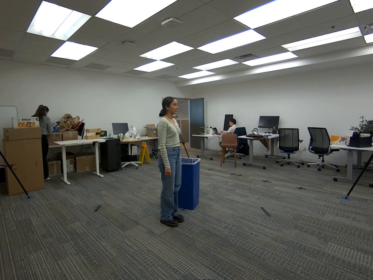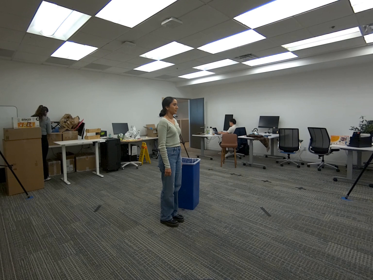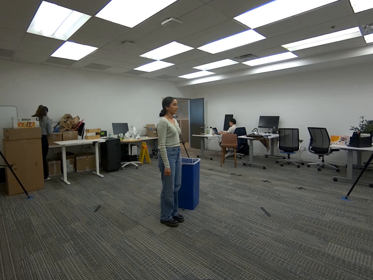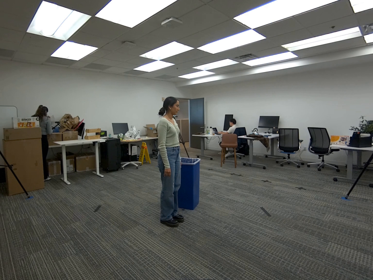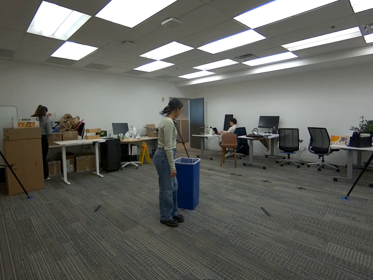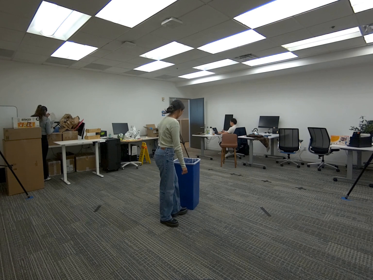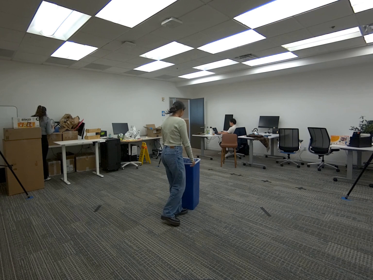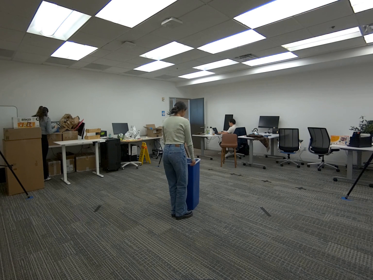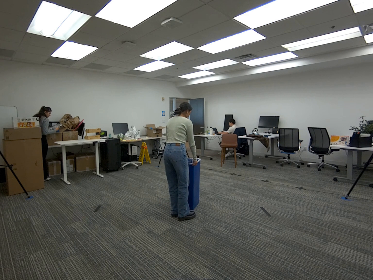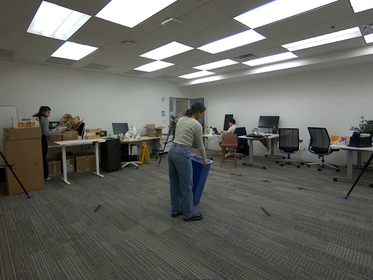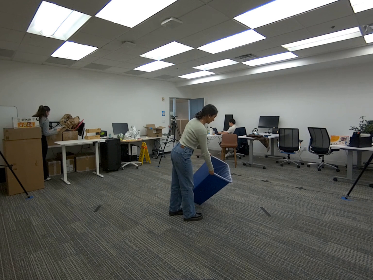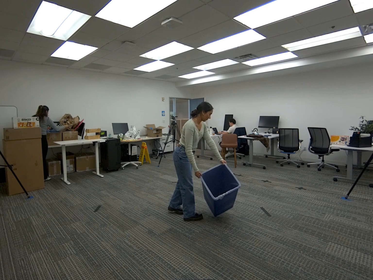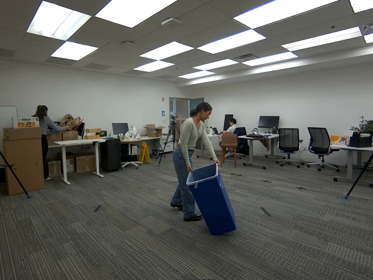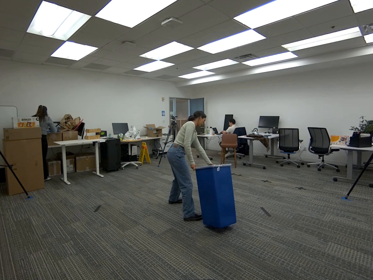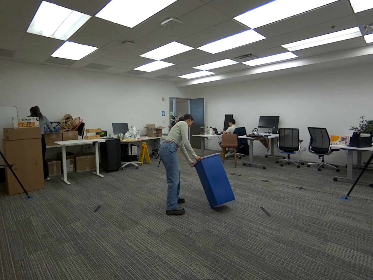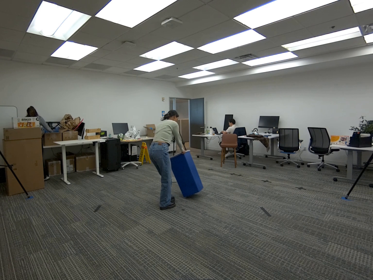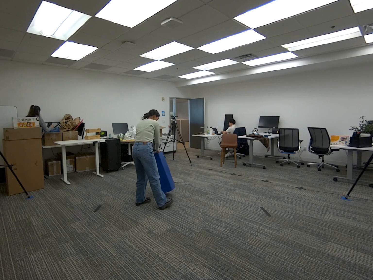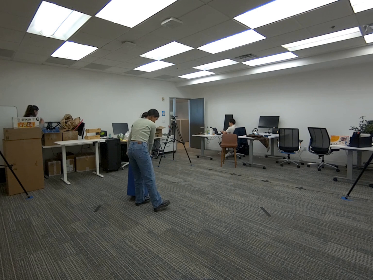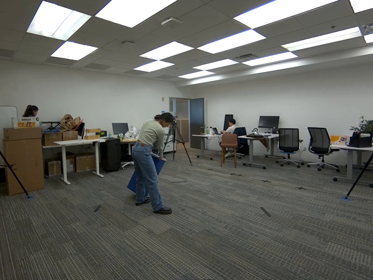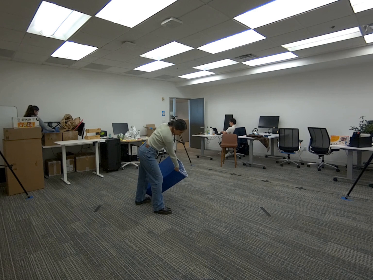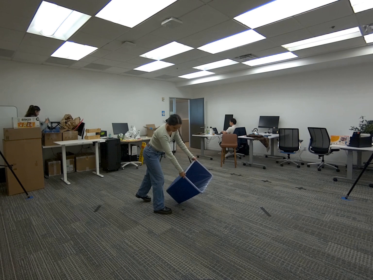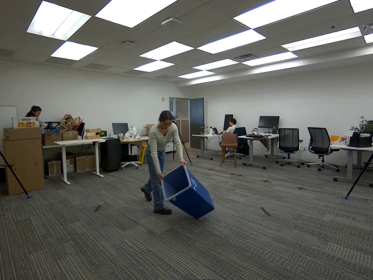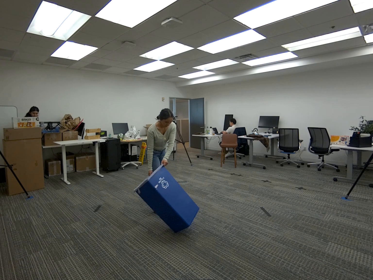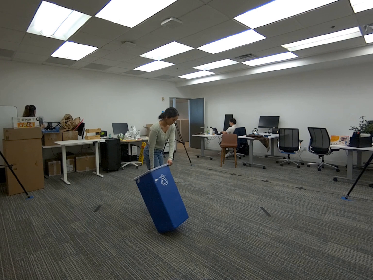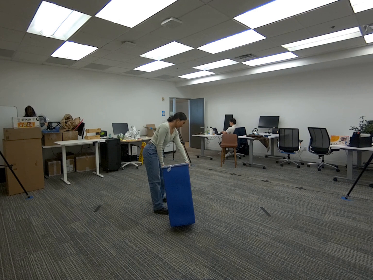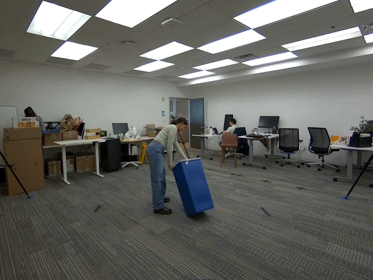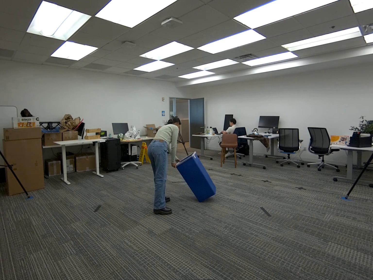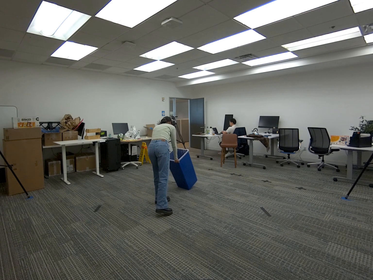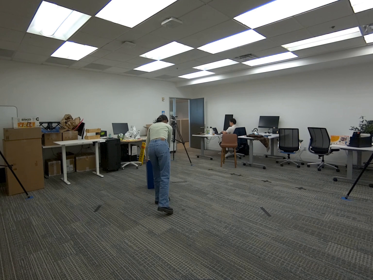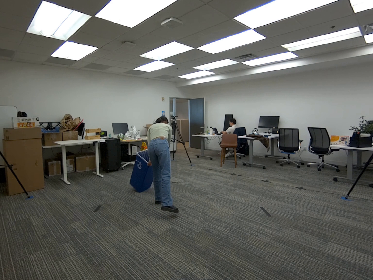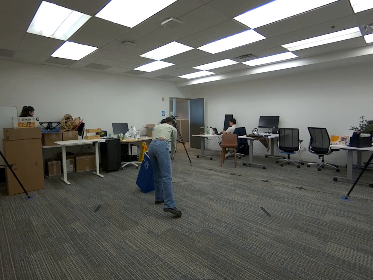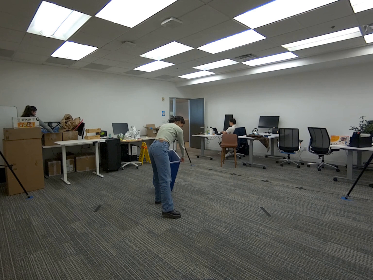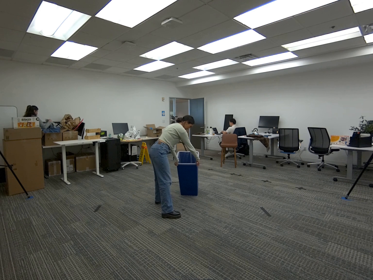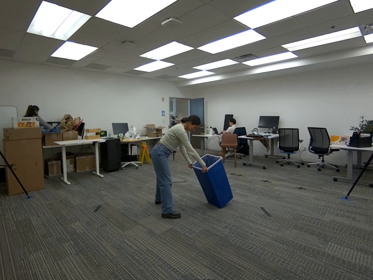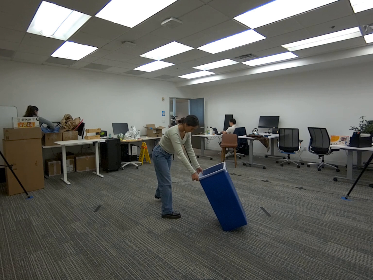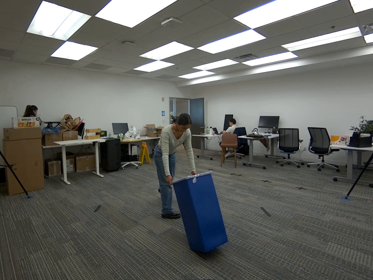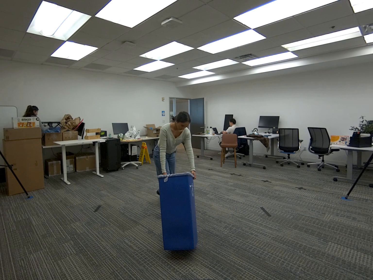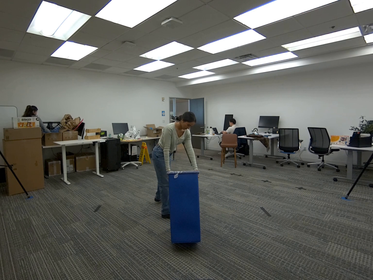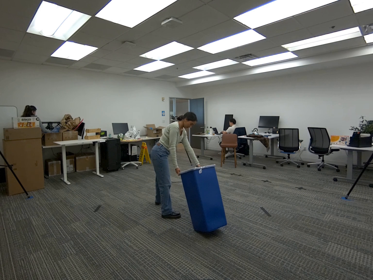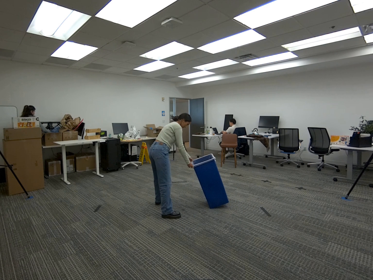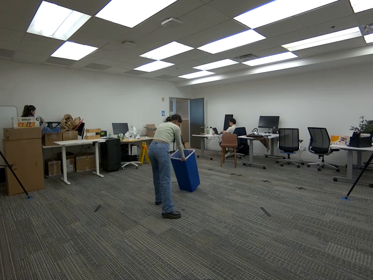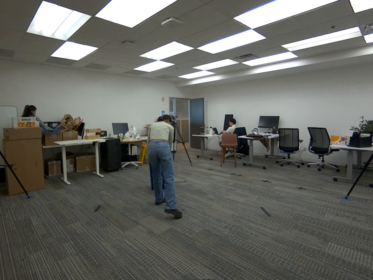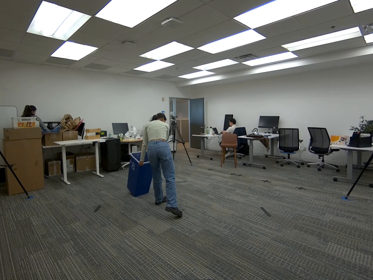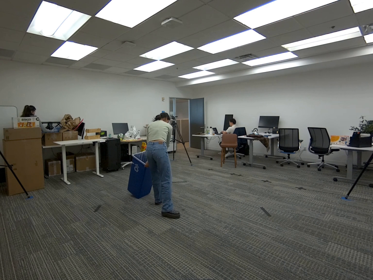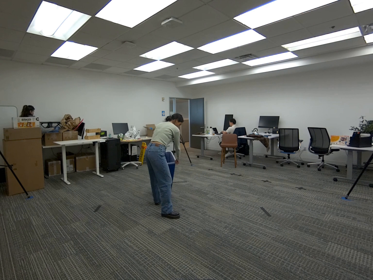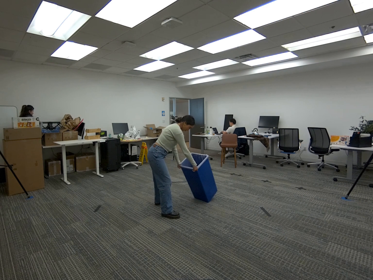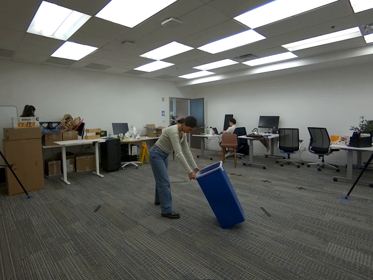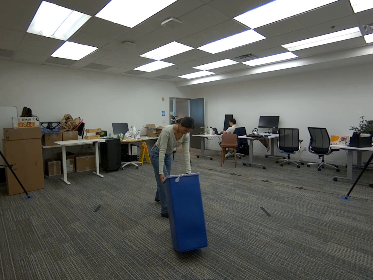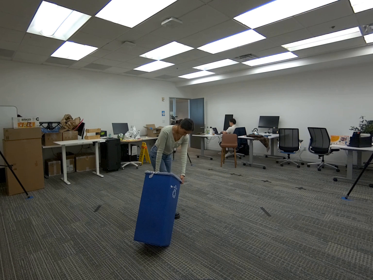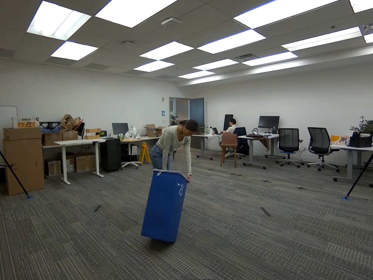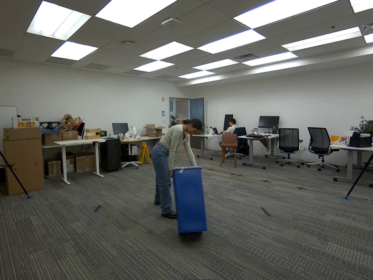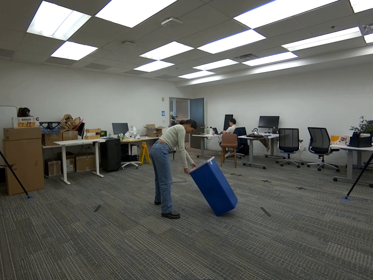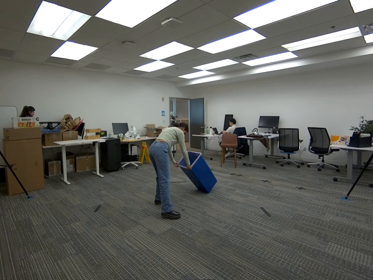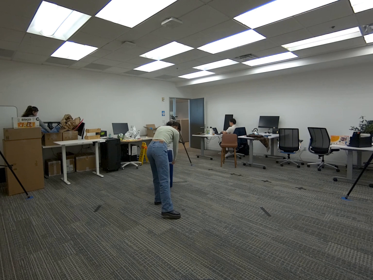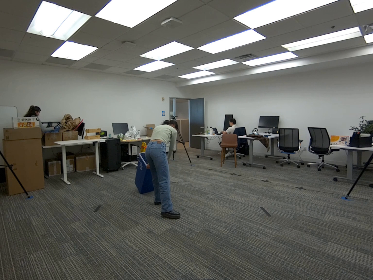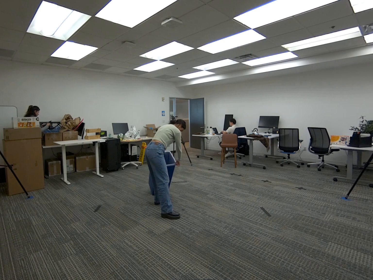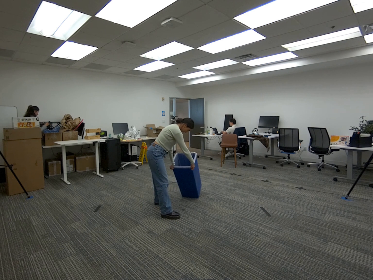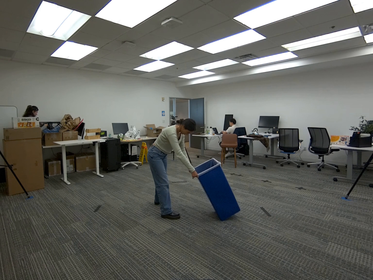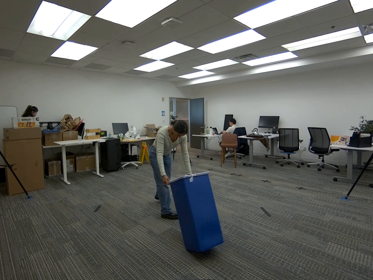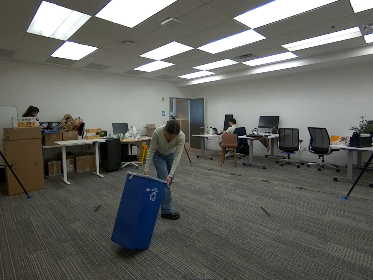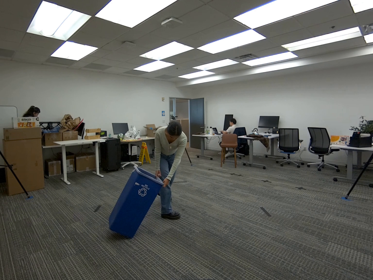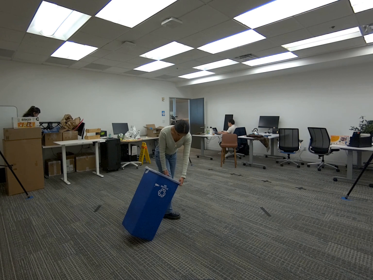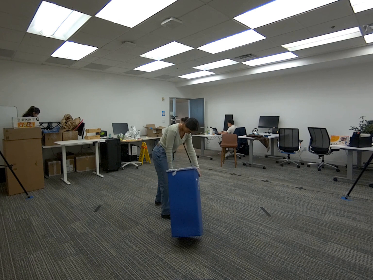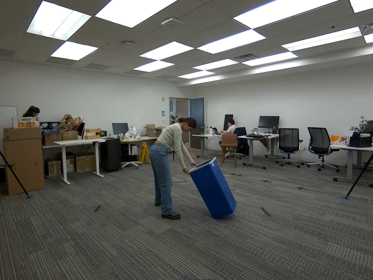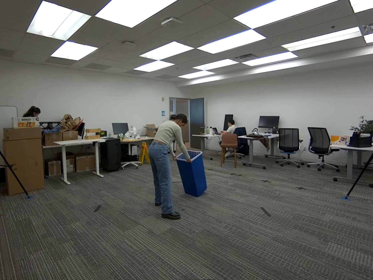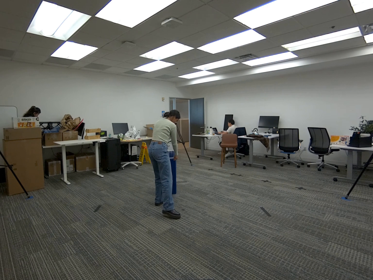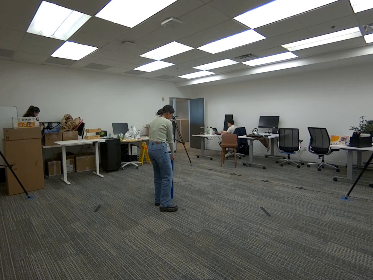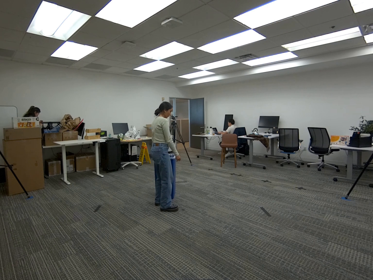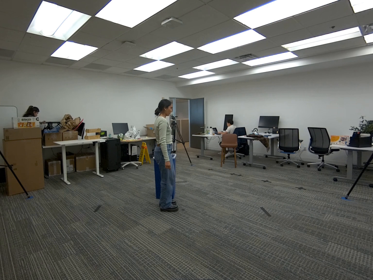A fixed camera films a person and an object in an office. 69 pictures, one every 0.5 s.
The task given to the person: Walk over to the blue trash can and slide the blue trash can side ways.
